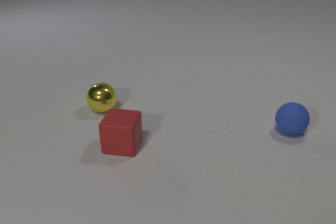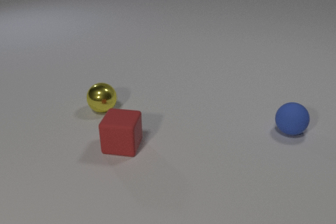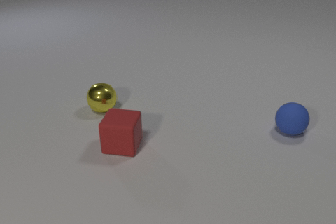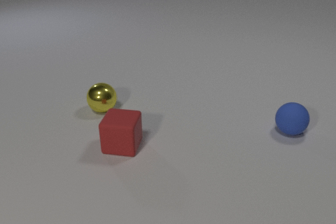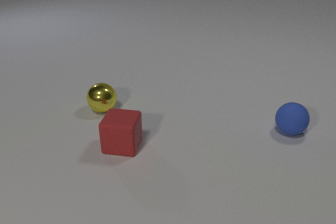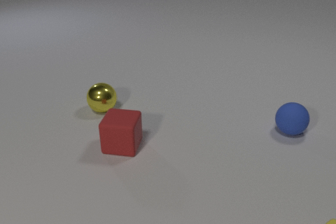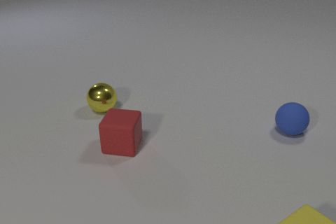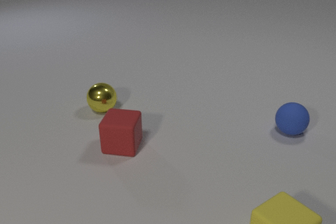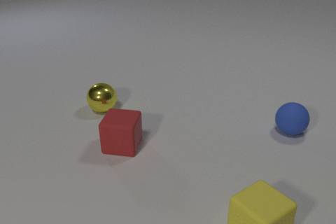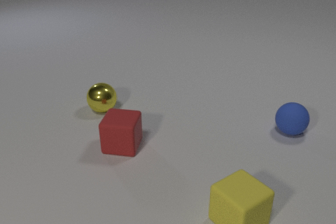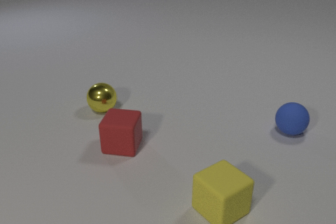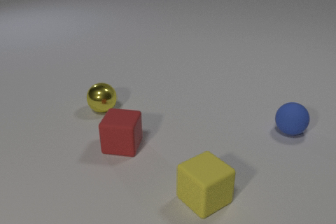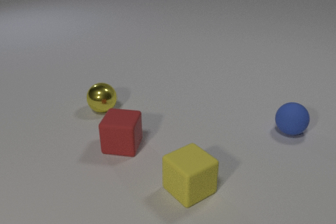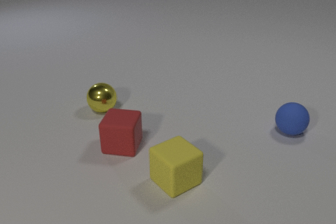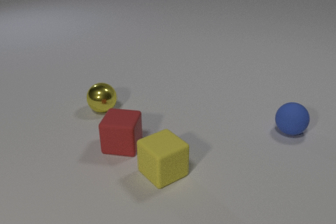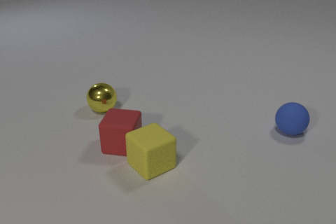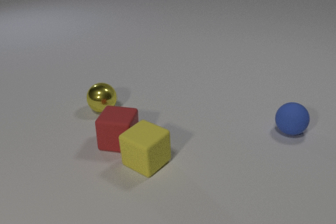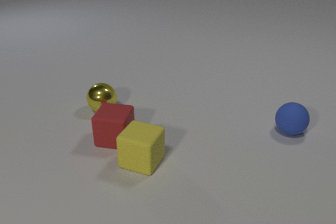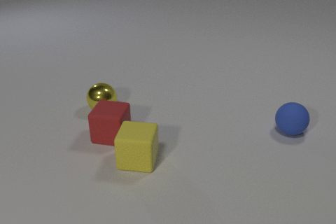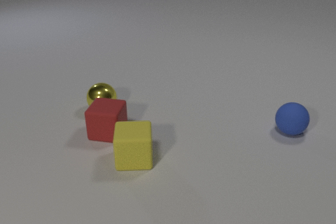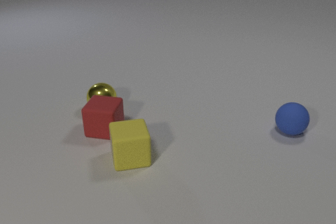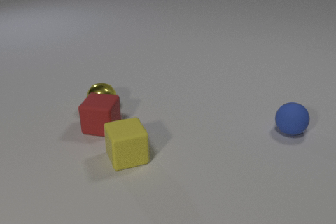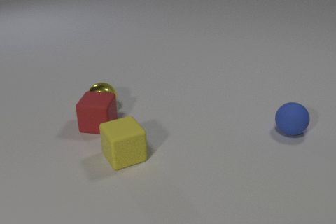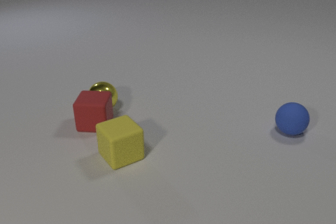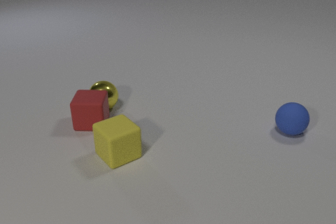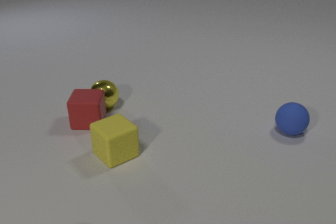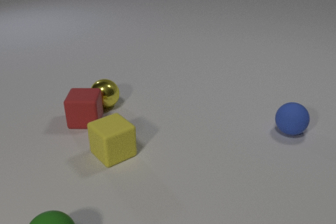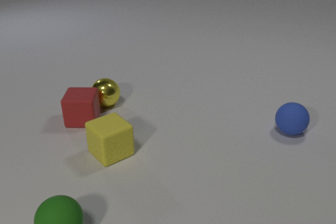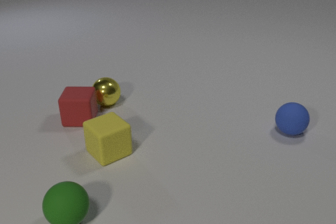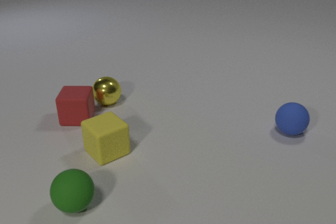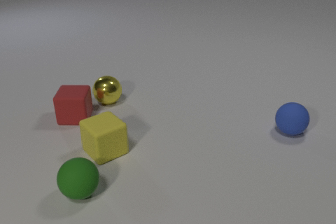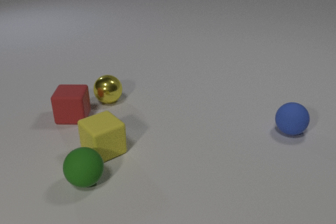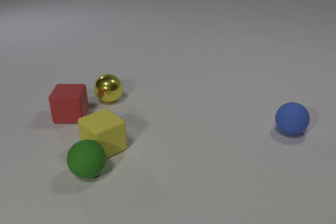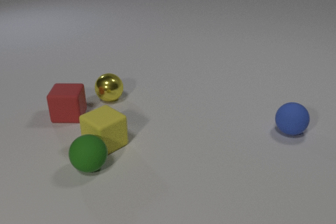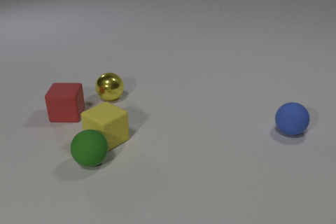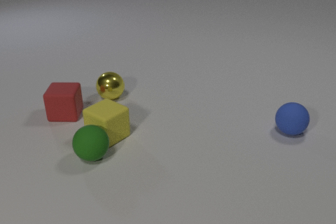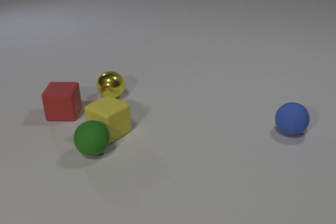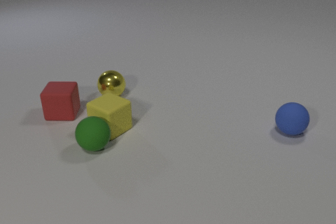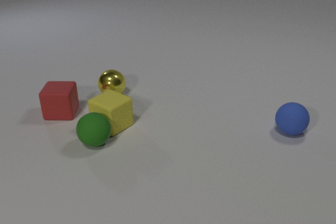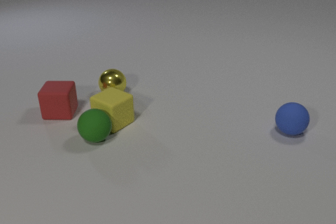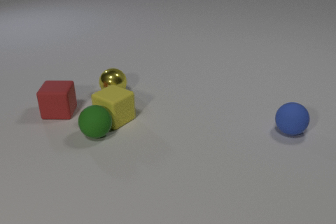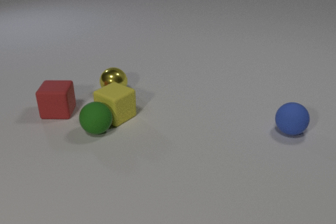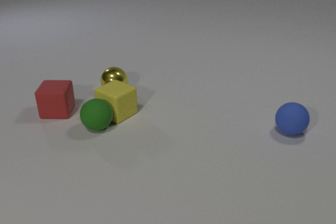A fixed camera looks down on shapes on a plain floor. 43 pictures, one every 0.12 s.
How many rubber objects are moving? 3.
How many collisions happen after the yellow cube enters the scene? 3.
What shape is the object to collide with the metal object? cube.
0.00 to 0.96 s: The yellow rubber cube comes in at the bottom edge, slides to the left and away from the camera.
0.96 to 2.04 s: The yellow rubber cube slides to the left and away from the camera, spins counterclockwise seen from above by about 30 degrees, its near face sliding to the right. The red rubber cube slides away from the camera and to the left. The yellow rubber cube and the red rubber cube collide.
2.04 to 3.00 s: The yellow rubber cube slides to the left and away from the camera, spins so that its near face slides to the right, counterclockwise seen from above. The red rubber cube slides away from the camera and to the left. The yellow metal sphere rolls away from the camera. The red rubber cube and the yellow metal sphere collide.
3.00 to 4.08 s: The yellow rubber cube slides away from the camera. The red rubber cube slides to the left and away from the camera. The green rubber sphere comes in at the bottom edge, rolls away from the camera. The yellow metal sphere rolls away from the camera. The yellow rubber cube and the green rubber sphere collide.
4.08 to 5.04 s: The yellow rubber cube slides away from the camera. The red rubber cube slides to the left and away from the camera. The green rubber sphere rolls away from the camera. The yellow metal sphere rolls away from the camera.
